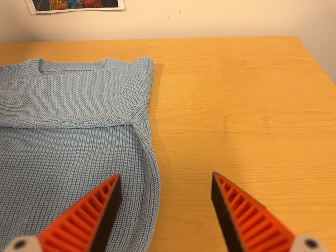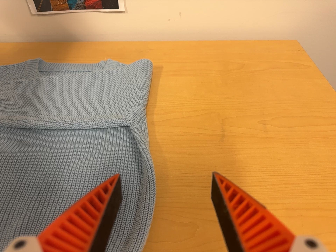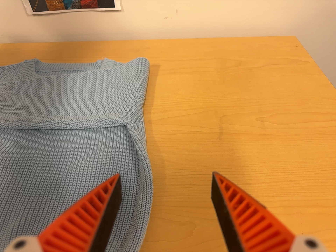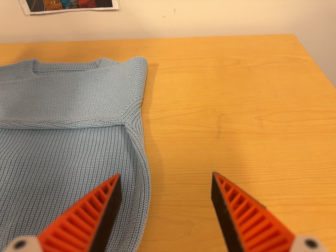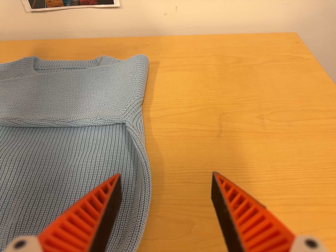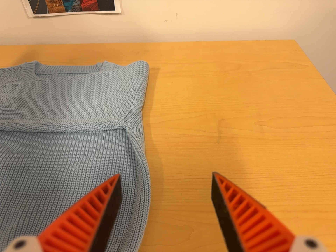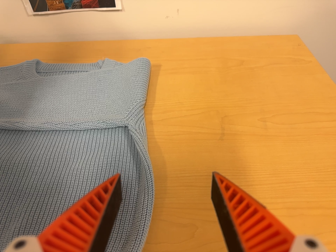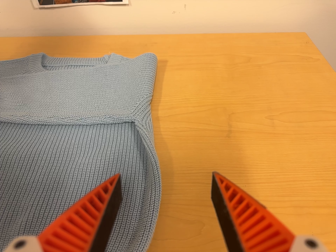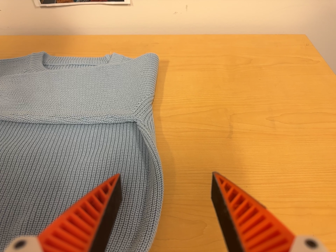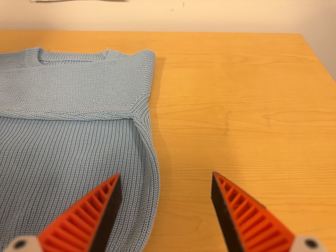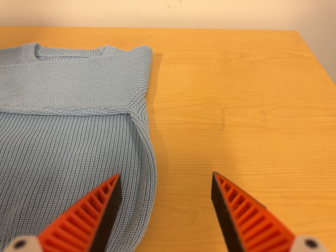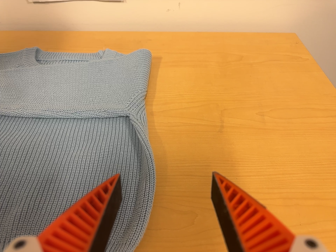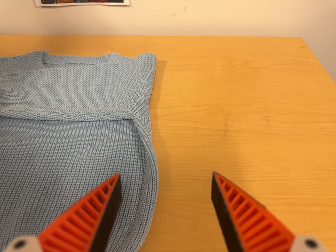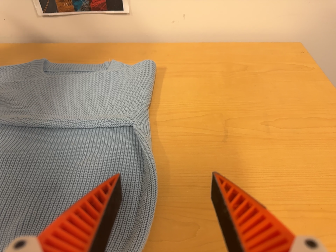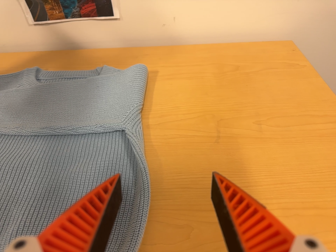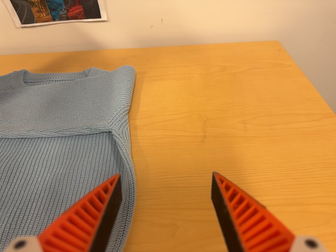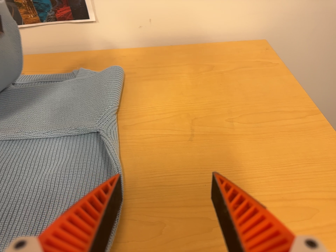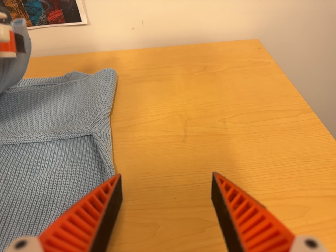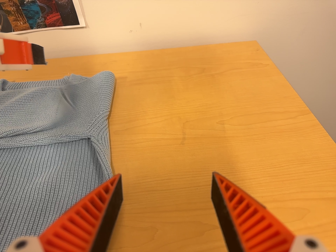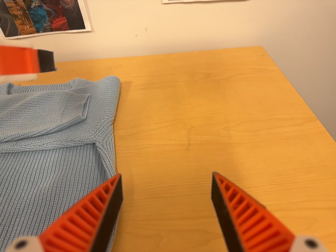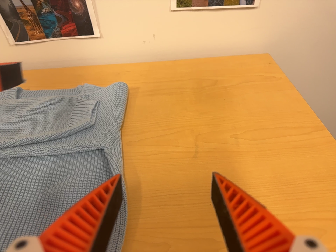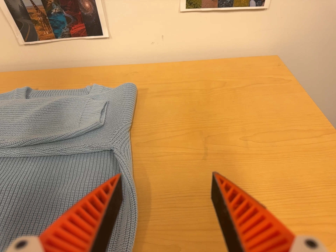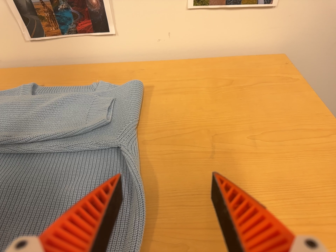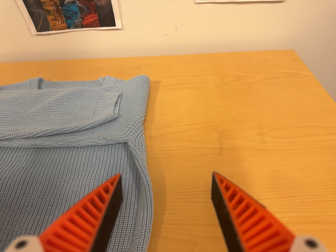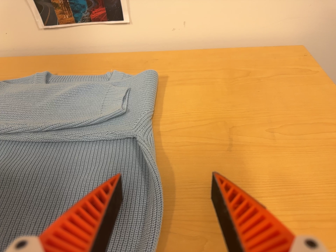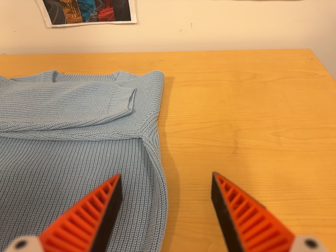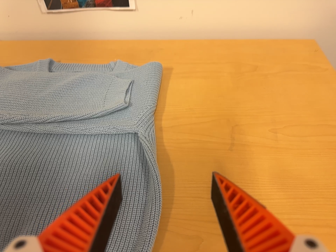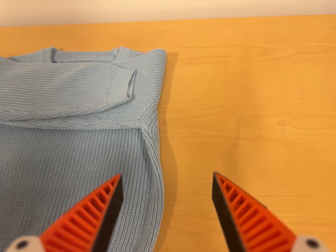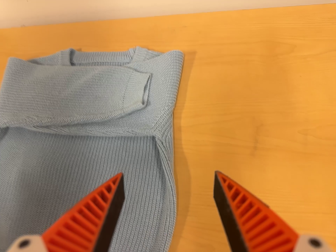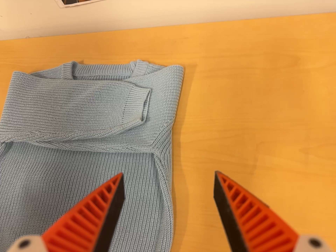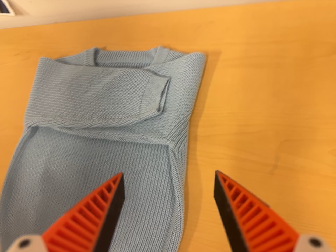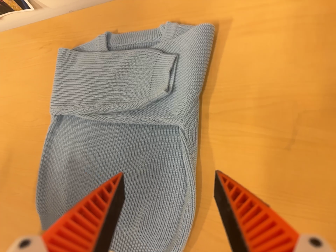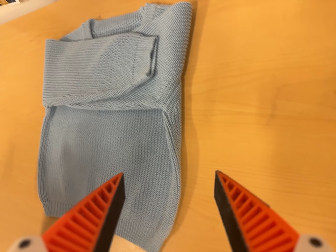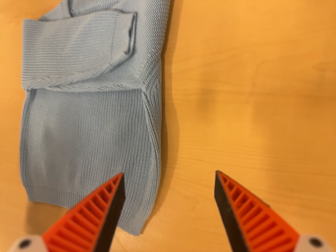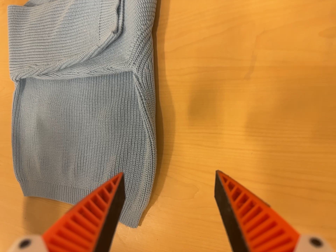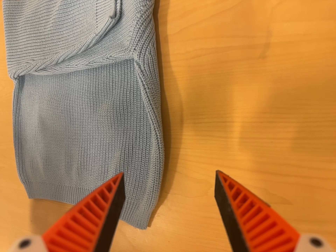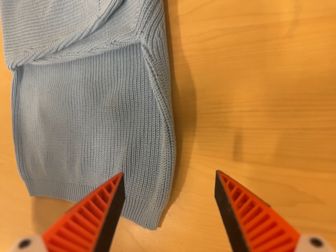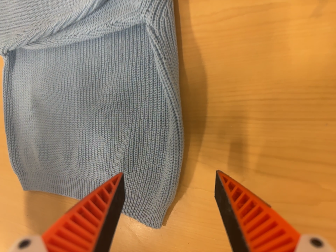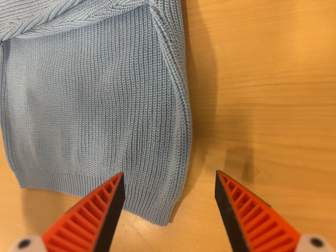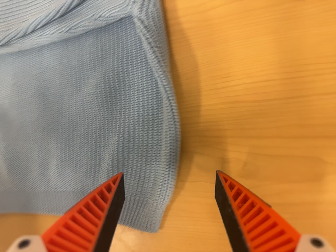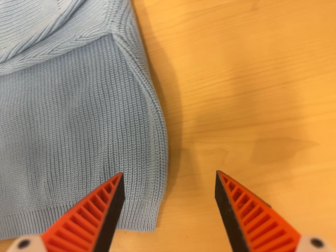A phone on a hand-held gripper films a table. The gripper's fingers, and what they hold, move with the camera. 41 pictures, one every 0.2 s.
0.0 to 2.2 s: The camera shifts only a little, or ends up much as it began.
2.2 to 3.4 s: The camera travels to its right, about 6 cm, so close, fixed things drift to the left.
3.4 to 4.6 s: The camera travels to its left, about 5 cm, so close, fixed things drift to the right.
4.6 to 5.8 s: The camera pans to its left by about 15 degrees. It travels toward the top of its view, about 16 cm. Its aim tips toward the bottom of its view by about 20 degrees.
5.8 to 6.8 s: The camera pans to its left by about 20 degrees. It travels to its right, about 16 cm. Its aim tips toward the bottom of its view by about 20 degrees, and the scene shifts upward. It rolls about its line of sight by about 10 degrees, and the scene rotates counterclockwise.
6.8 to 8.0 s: The camera pans to its right by about 10 degrees. It travels forward, toward the bottom of its view and to its left, about 12 cm, so what stands in front looms larger. It rolls about its line of sight by about 10 degrees, and the scene rotates counterclockwise.
The film runs forward here.
